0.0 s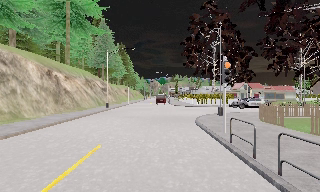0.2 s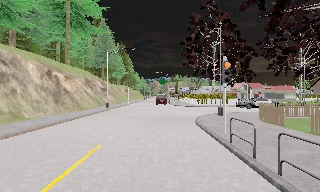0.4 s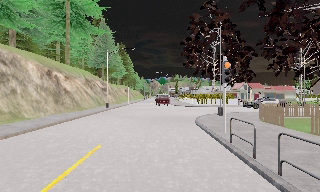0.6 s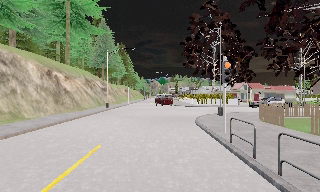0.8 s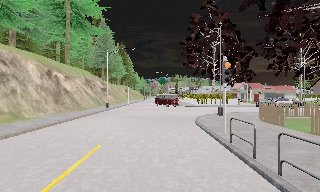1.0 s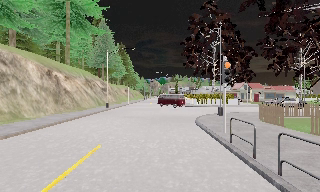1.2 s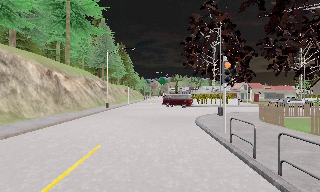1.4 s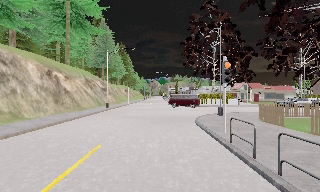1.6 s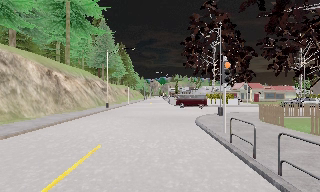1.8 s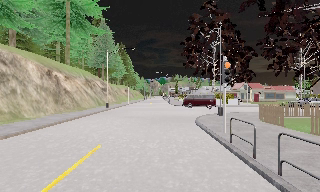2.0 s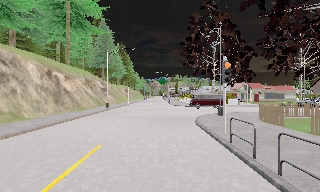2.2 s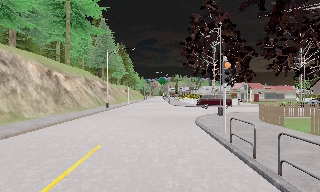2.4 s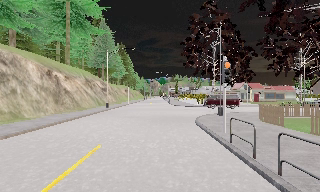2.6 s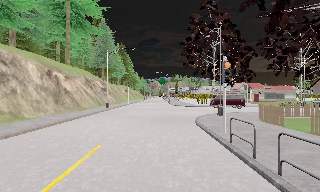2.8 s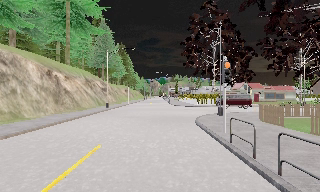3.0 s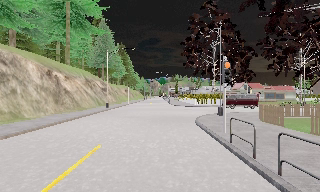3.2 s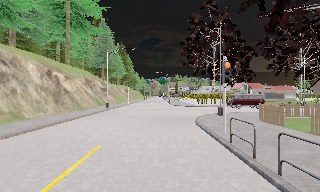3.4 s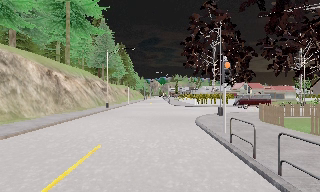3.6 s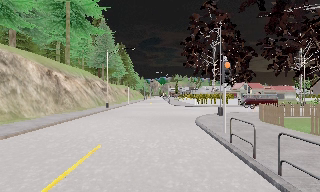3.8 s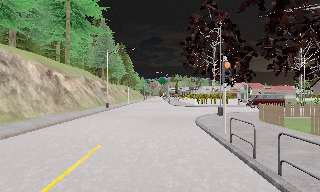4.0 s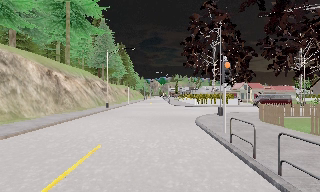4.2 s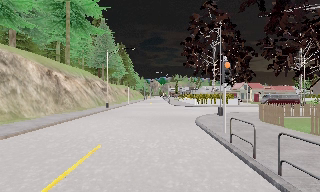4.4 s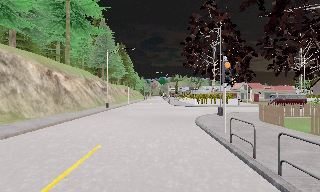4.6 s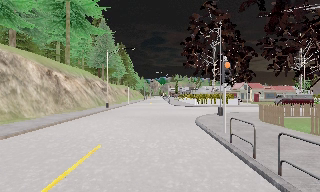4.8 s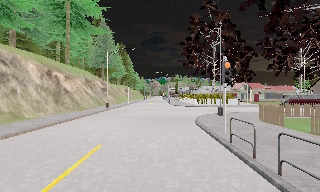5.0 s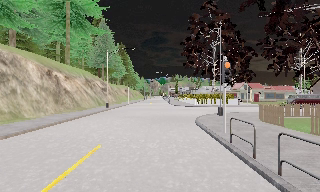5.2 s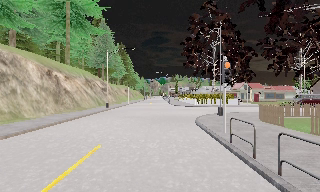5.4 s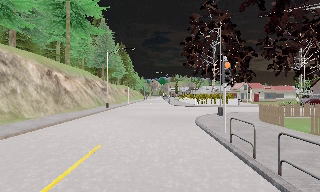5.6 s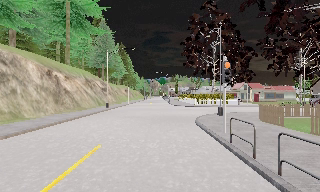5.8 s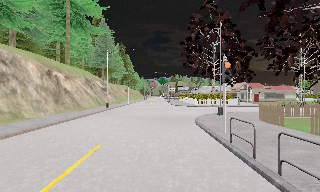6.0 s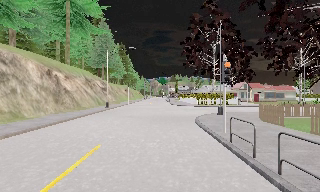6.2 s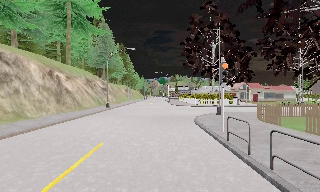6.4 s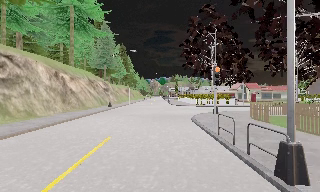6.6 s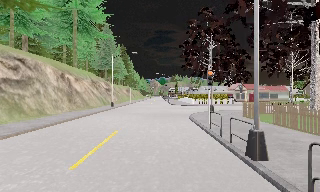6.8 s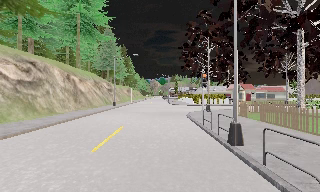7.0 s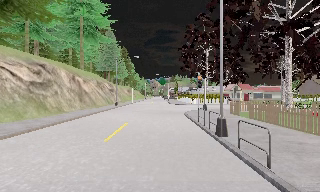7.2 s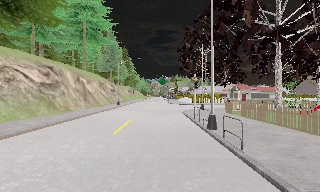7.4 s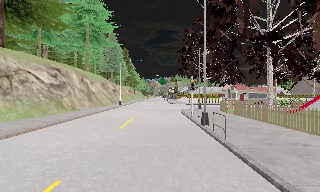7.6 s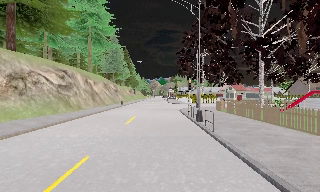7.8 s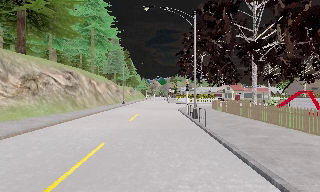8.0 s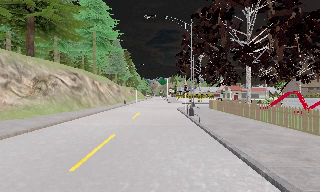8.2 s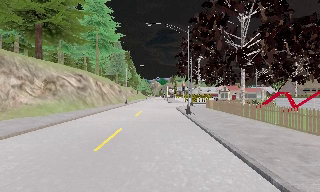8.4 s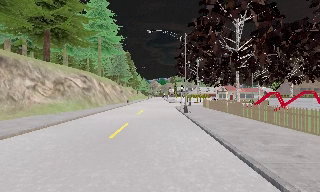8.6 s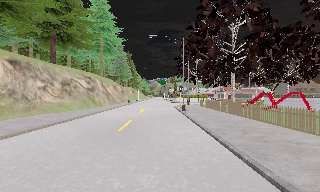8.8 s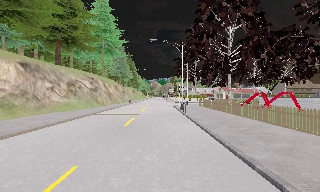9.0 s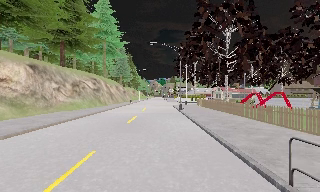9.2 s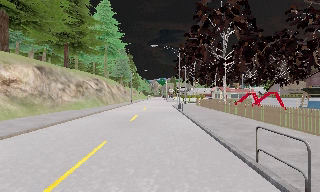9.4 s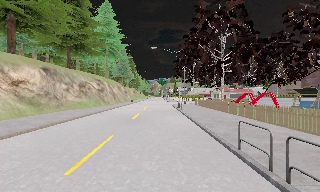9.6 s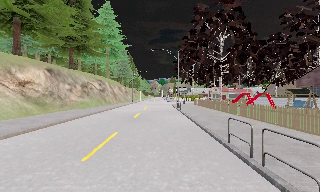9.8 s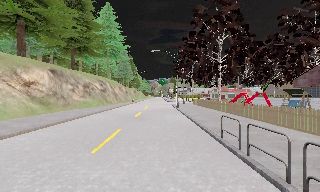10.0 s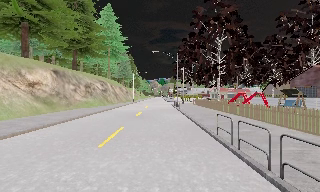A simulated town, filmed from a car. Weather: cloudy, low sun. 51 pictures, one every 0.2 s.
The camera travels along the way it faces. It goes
backward.
0.0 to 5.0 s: The camera keeps its place and its aim.
5.0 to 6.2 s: The camera shifts only a little, or ends up much as it began.
6.2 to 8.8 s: The camera travels backward, about 15 m, so what stands in front gets smaller.
8.8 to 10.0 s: The camera travels backward, about 4.5 m, so what stands in front gets smaller. It loses speed.
The film runs backward here.
